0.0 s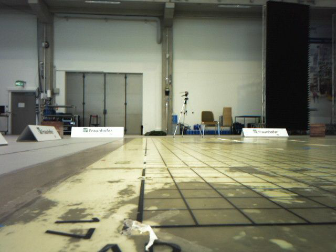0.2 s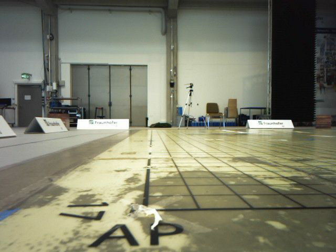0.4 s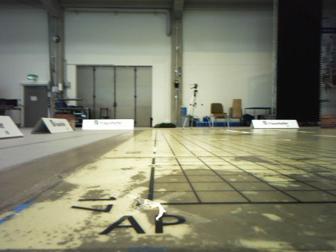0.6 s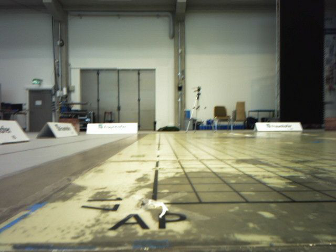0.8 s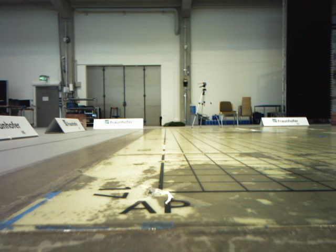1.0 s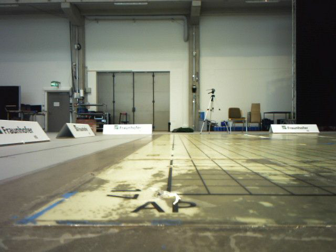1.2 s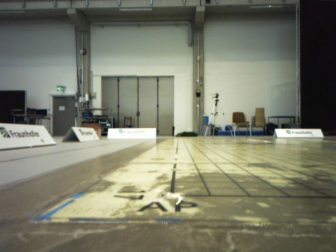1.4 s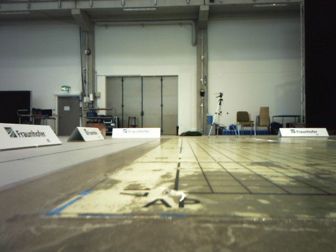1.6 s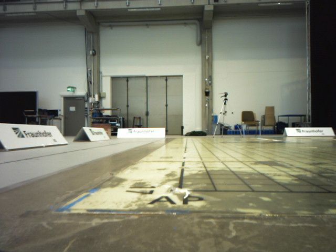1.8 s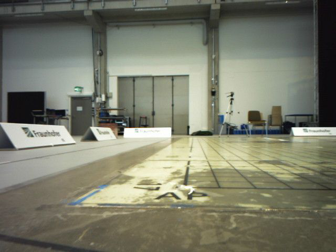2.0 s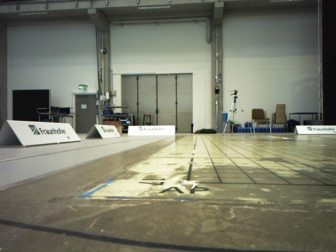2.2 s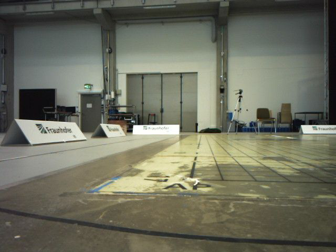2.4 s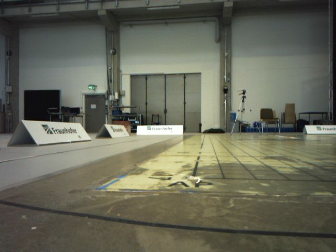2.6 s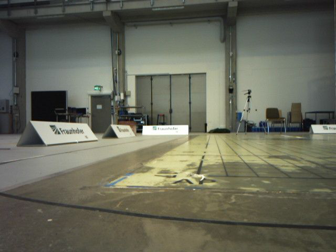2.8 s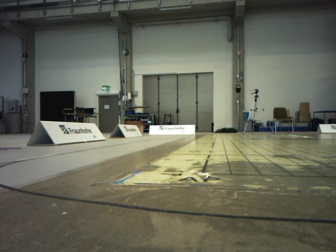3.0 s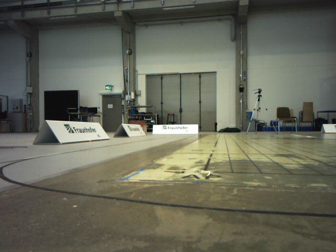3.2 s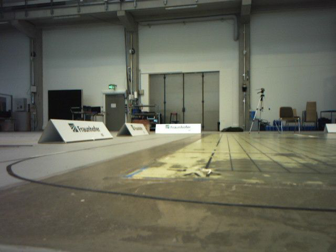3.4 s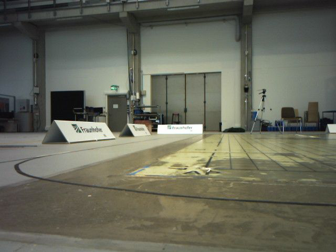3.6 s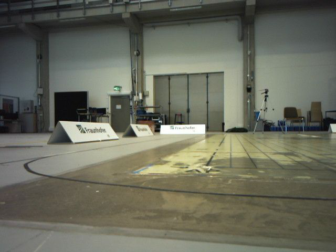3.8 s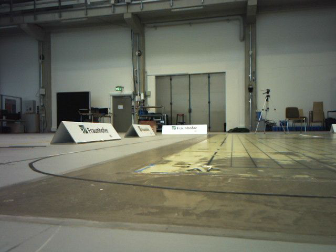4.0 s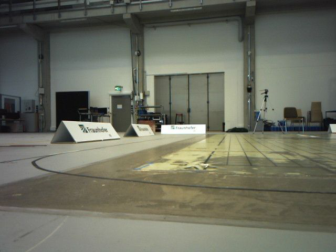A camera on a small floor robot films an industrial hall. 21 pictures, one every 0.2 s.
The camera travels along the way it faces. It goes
backward.
0.0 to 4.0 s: The camera swings to its left by about 15 degrees, and the scene slides to the right. It travels backward, about 0.8 m, so what stands in front gets smaller.
The film runs backward here.
